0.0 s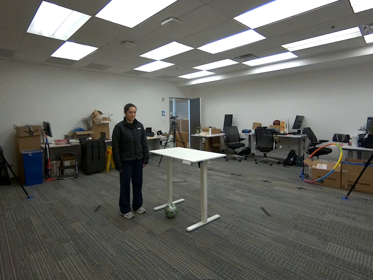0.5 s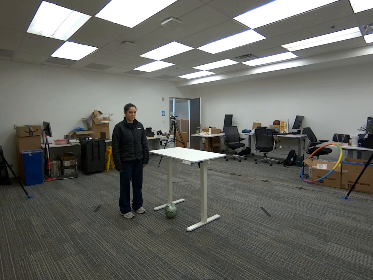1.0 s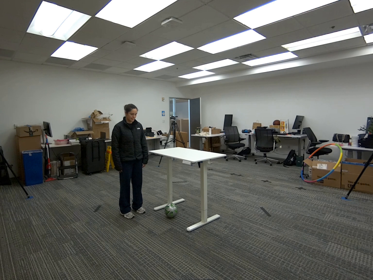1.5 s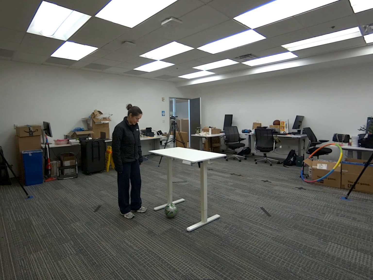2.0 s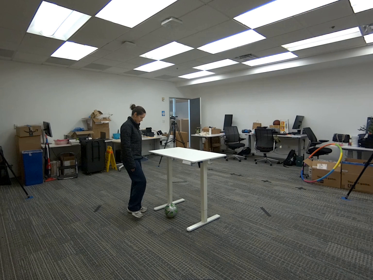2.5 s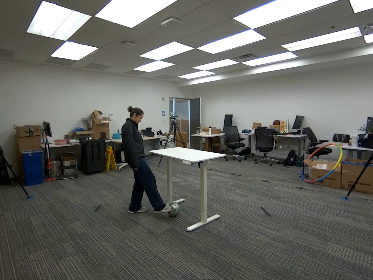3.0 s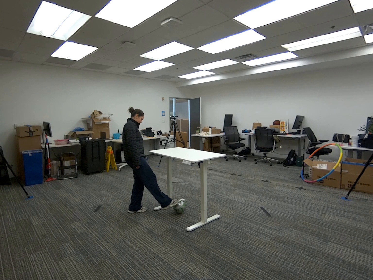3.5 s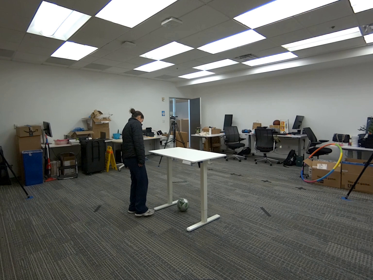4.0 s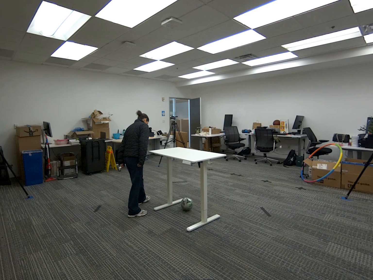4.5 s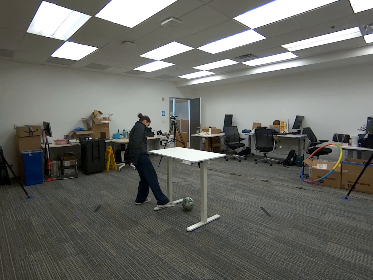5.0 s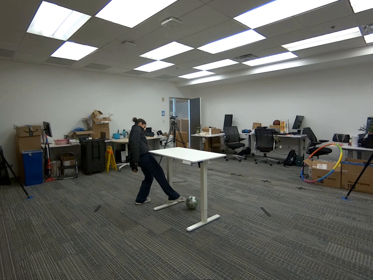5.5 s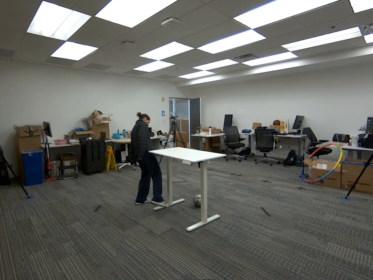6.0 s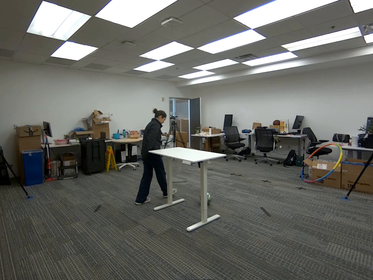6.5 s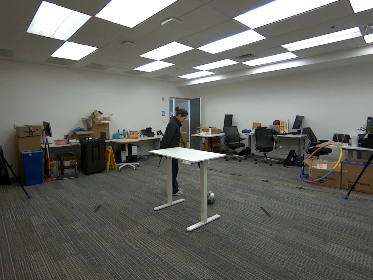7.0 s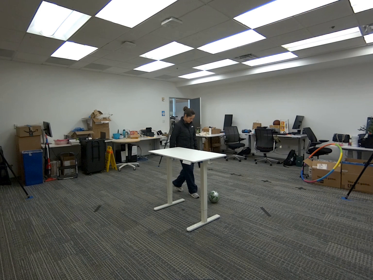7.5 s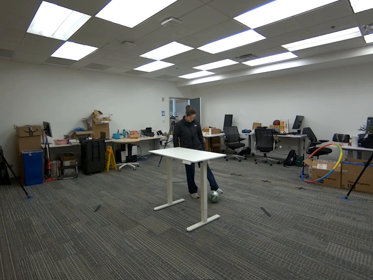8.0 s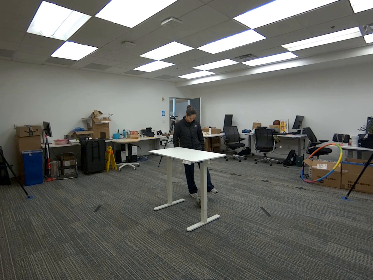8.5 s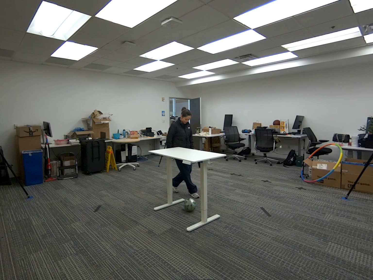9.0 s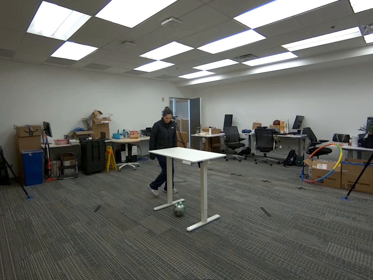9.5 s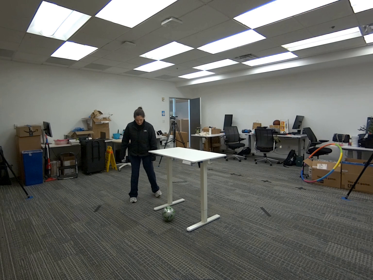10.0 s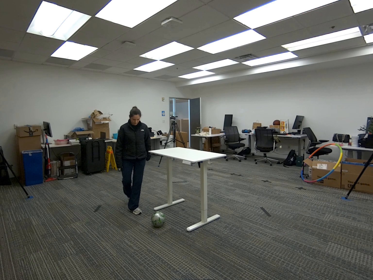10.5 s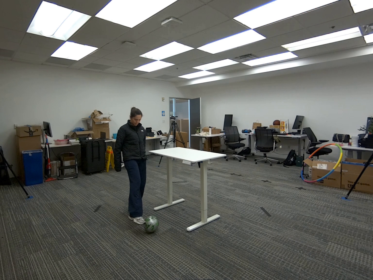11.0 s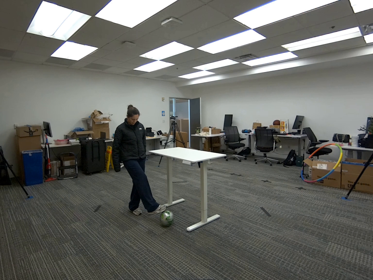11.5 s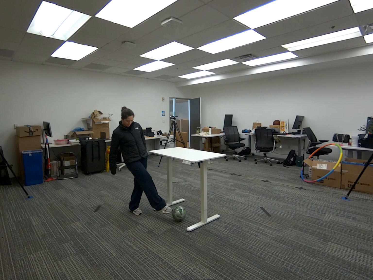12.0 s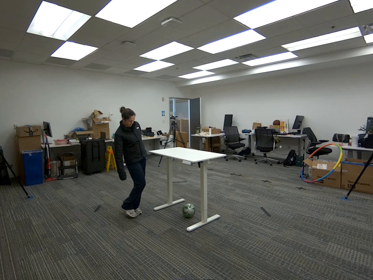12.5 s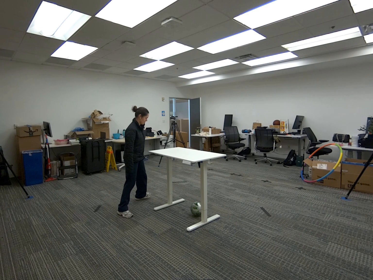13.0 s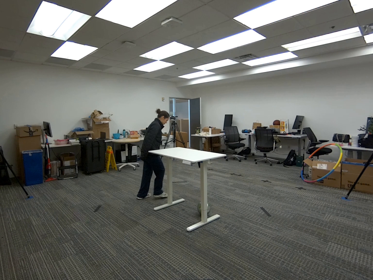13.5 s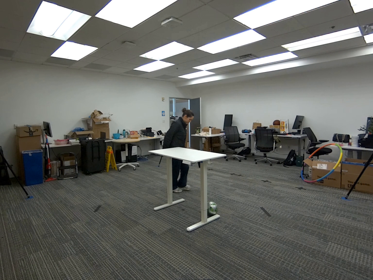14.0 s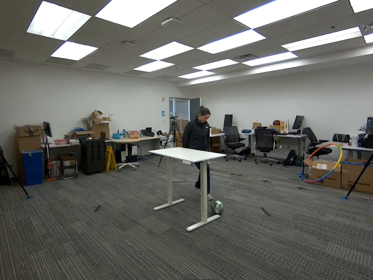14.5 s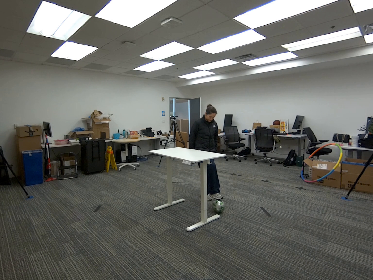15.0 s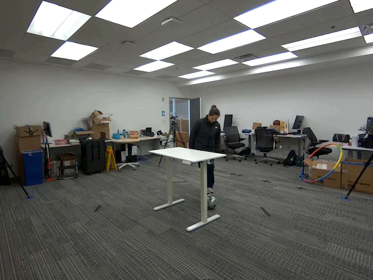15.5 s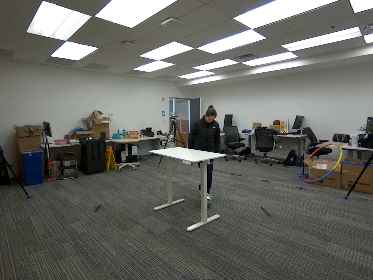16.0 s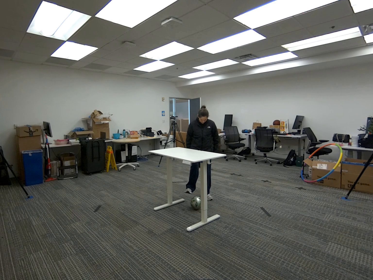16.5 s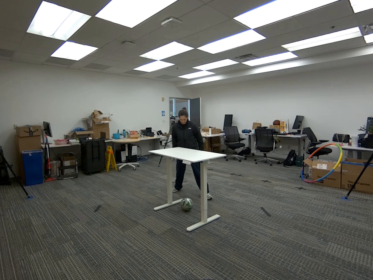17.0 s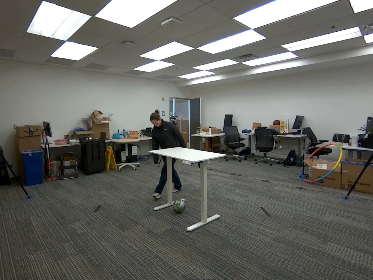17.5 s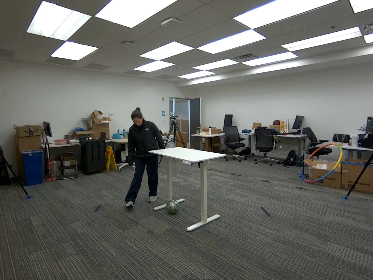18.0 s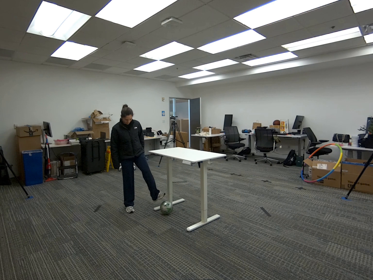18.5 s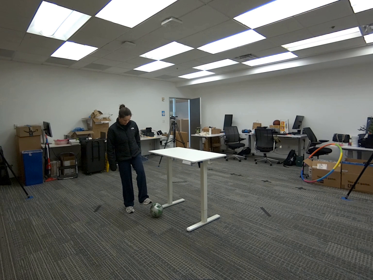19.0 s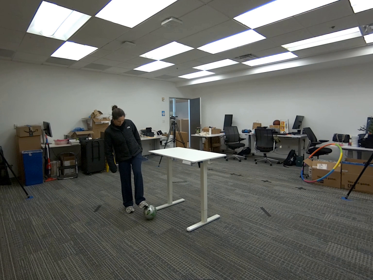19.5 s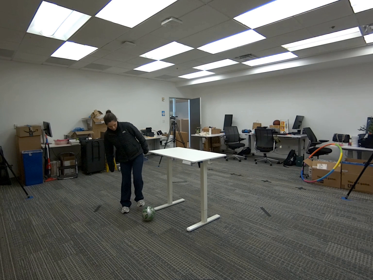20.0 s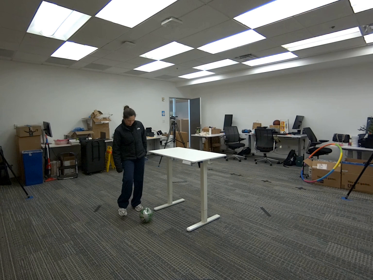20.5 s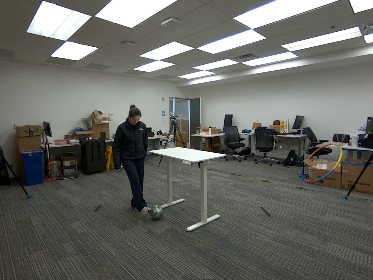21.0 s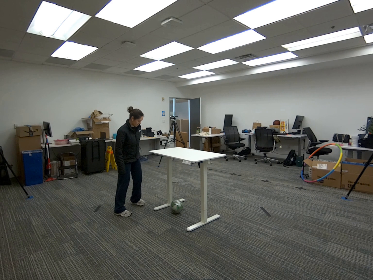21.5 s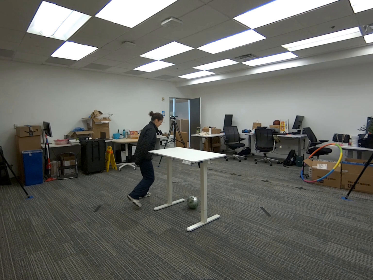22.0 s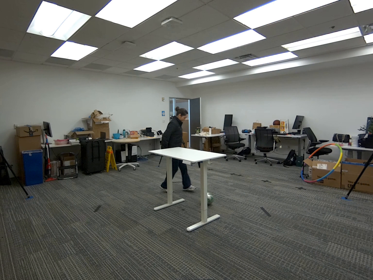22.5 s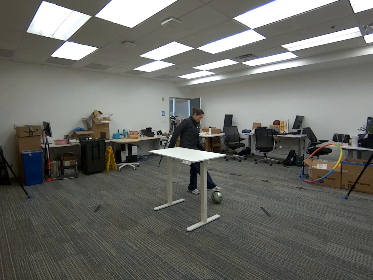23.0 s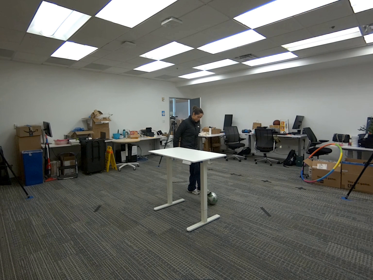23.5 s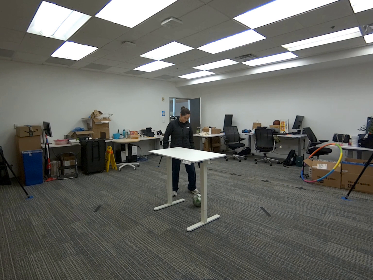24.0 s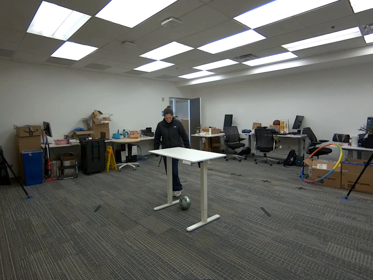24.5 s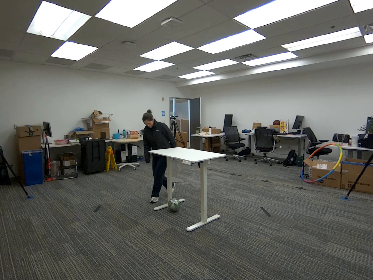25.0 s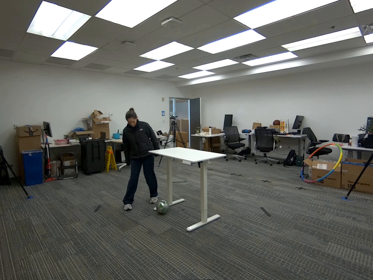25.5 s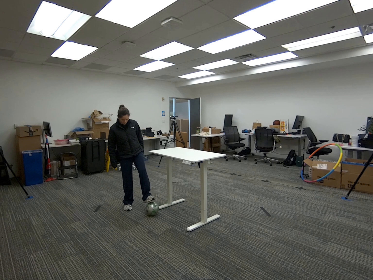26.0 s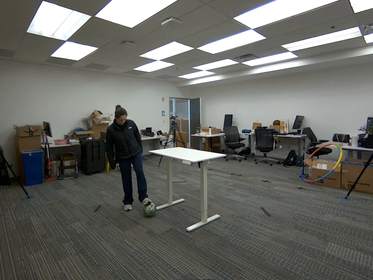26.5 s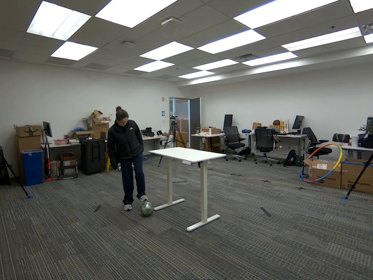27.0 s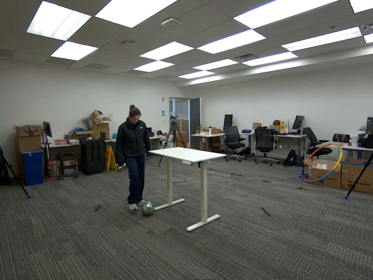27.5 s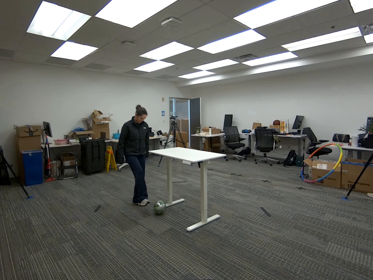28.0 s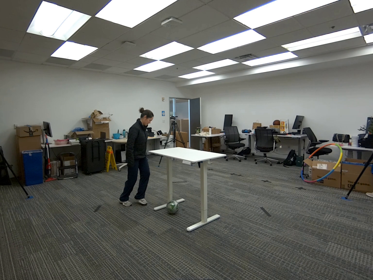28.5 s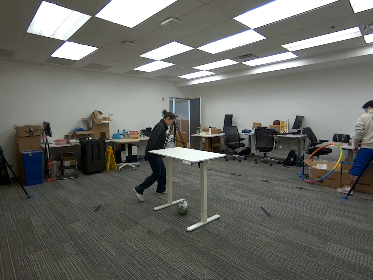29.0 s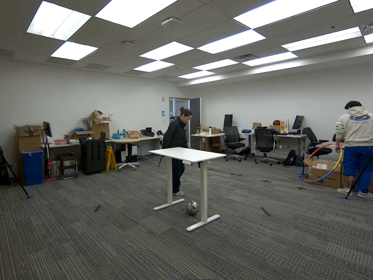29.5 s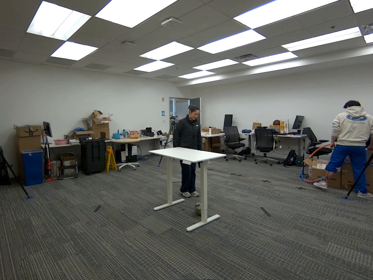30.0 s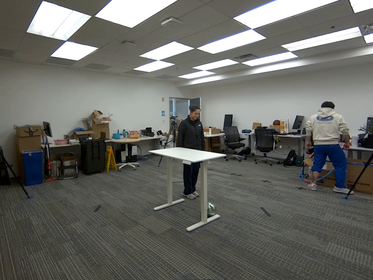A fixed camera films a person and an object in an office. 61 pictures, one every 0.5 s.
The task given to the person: Walk over to the soccer ball and kick the soccer ball under the white desk back and forth.
